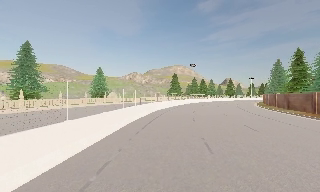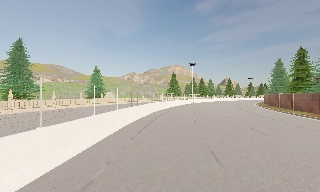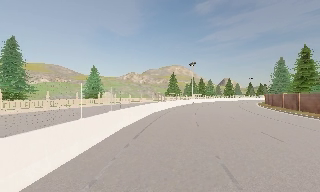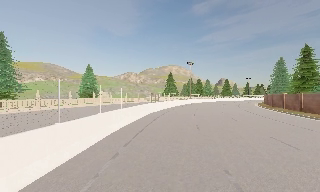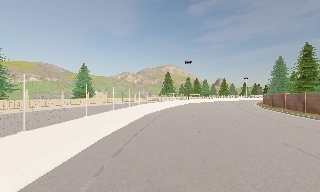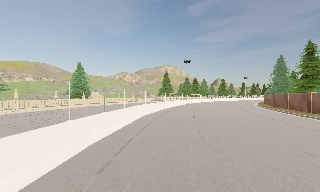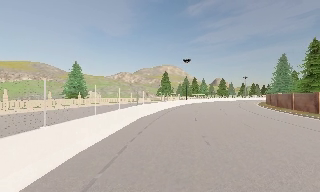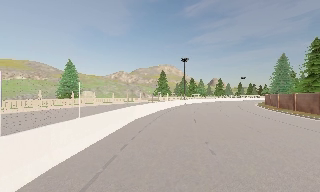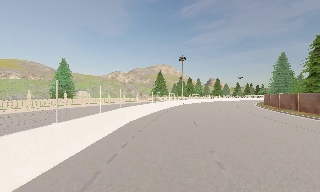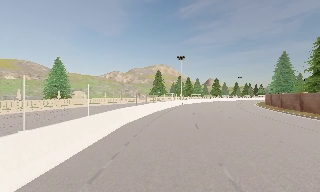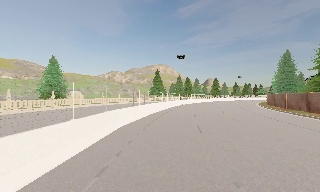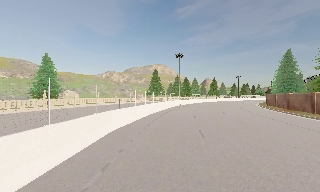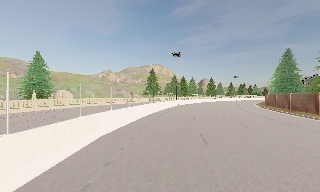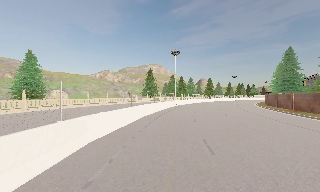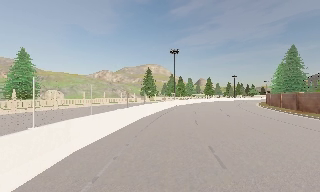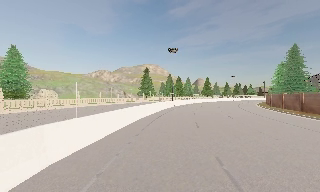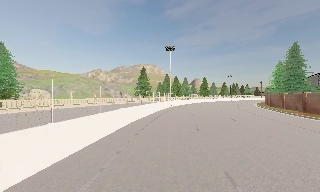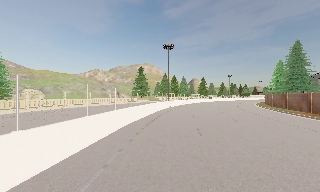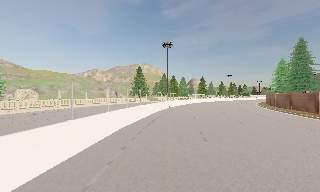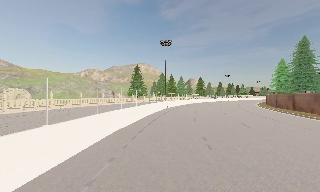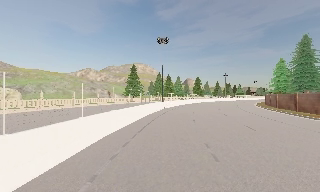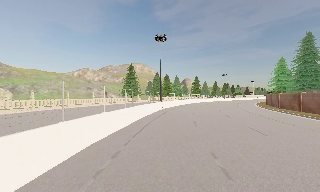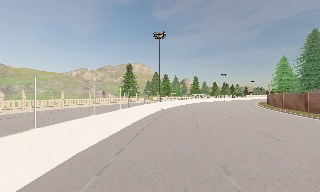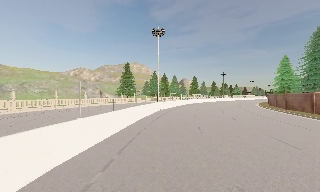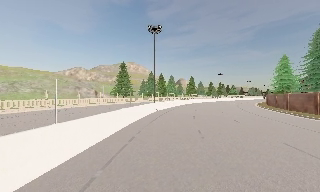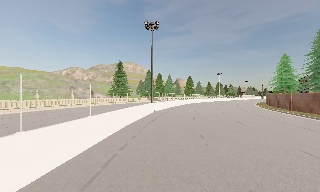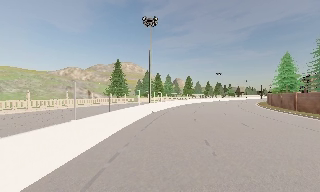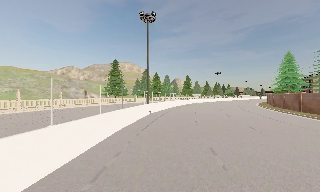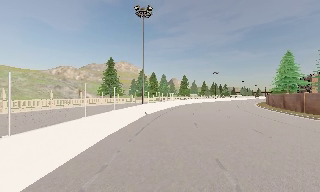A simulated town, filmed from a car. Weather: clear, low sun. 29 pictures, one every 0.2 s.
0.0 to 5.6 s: The camera swings to its right by about 20 degrees, and the scene slides to the left. It travels forward, about 30 m, so what stands in front looms larger.
The film runs forward here.
